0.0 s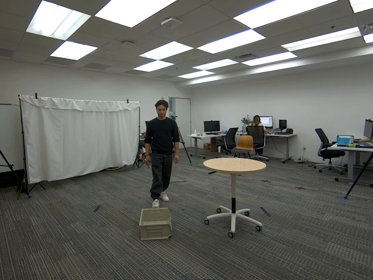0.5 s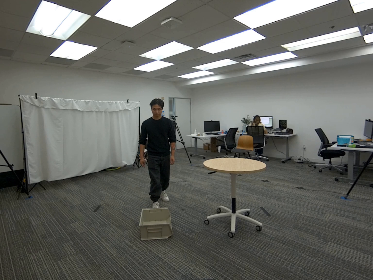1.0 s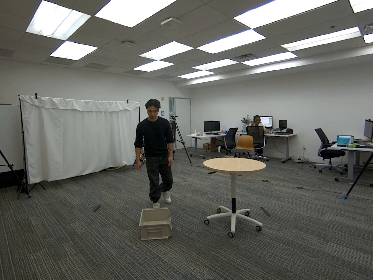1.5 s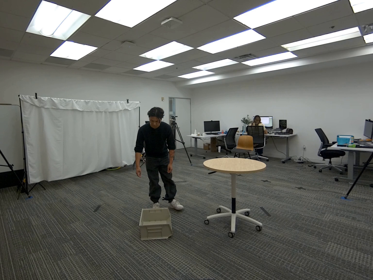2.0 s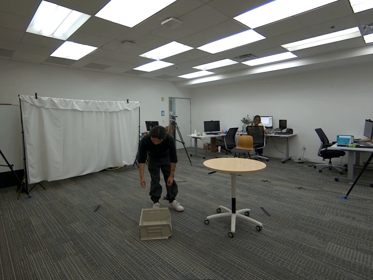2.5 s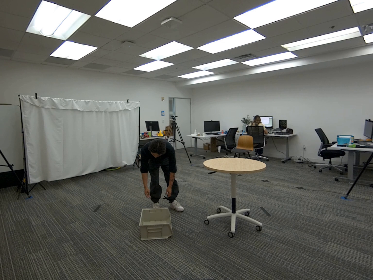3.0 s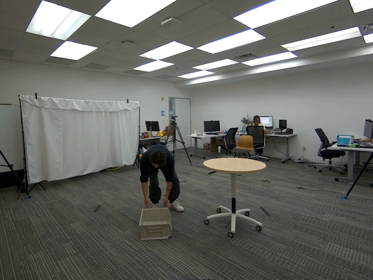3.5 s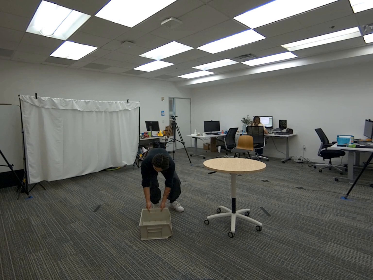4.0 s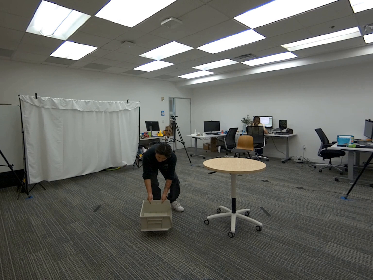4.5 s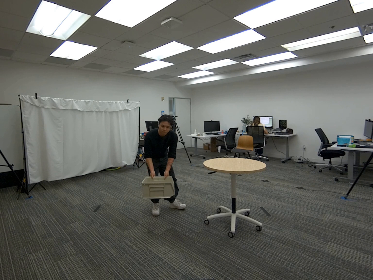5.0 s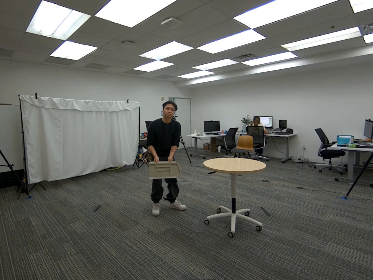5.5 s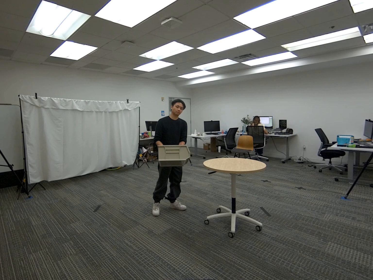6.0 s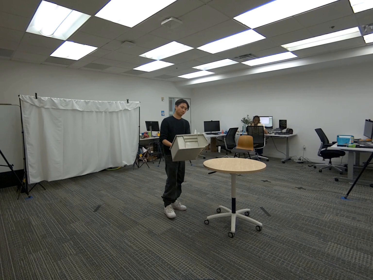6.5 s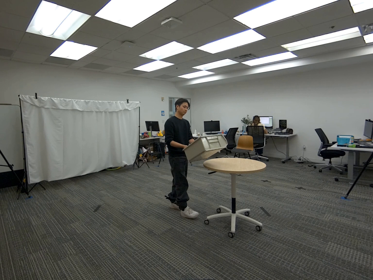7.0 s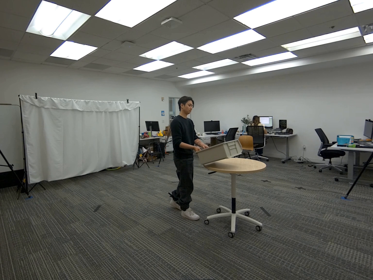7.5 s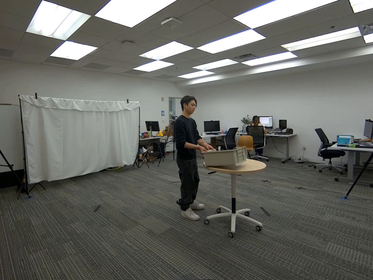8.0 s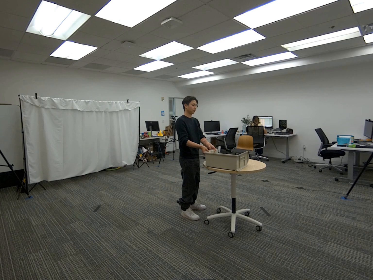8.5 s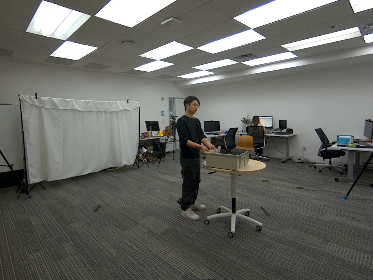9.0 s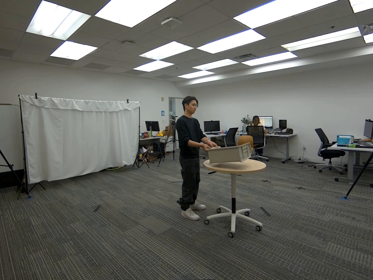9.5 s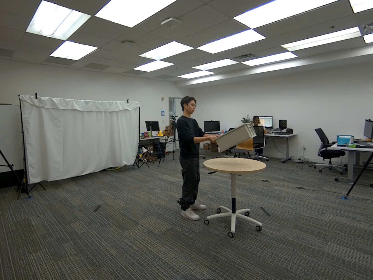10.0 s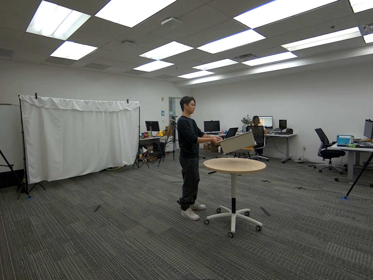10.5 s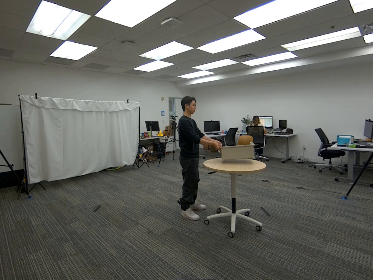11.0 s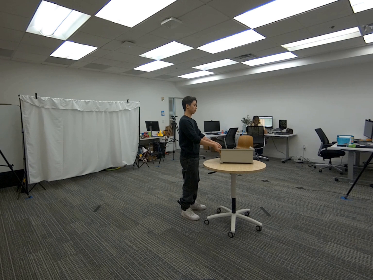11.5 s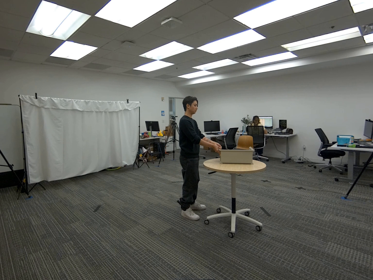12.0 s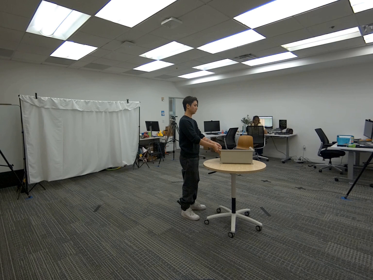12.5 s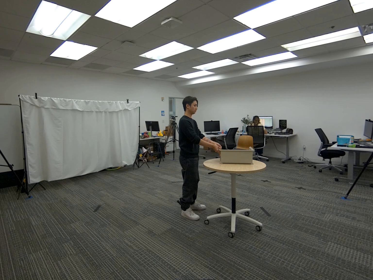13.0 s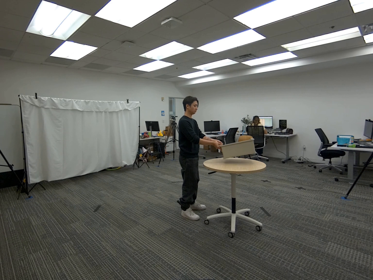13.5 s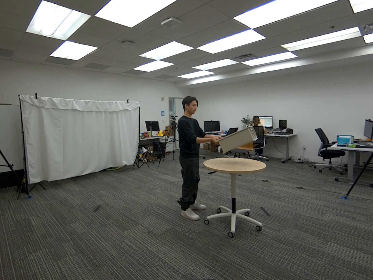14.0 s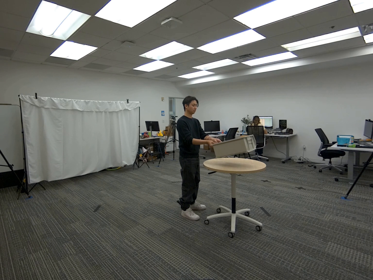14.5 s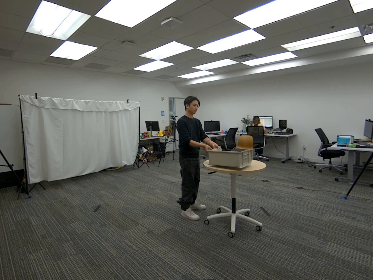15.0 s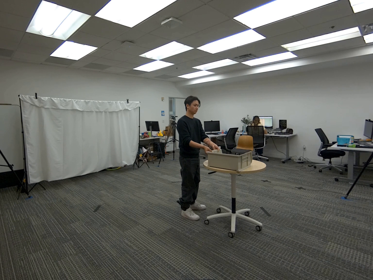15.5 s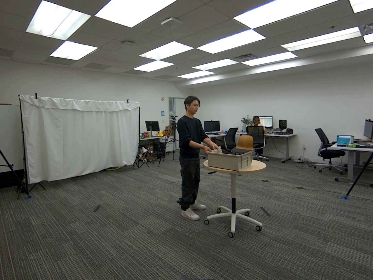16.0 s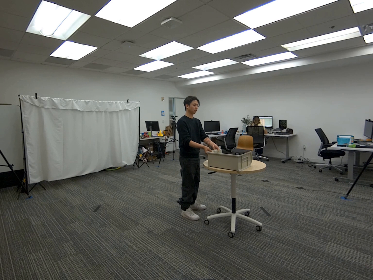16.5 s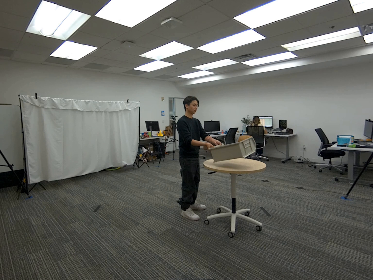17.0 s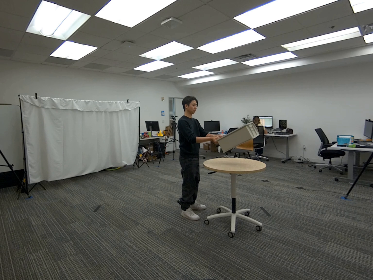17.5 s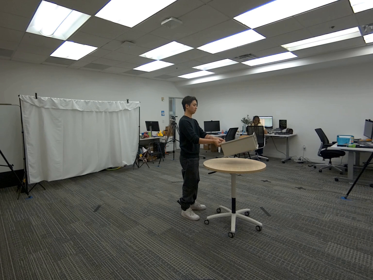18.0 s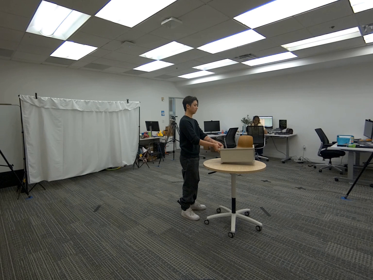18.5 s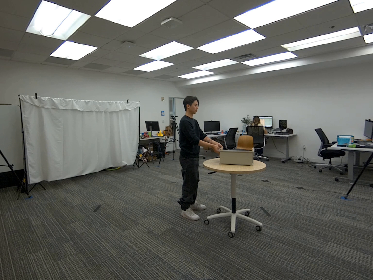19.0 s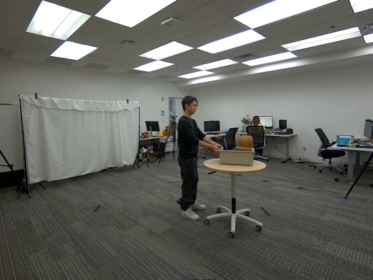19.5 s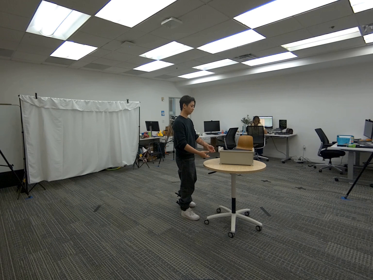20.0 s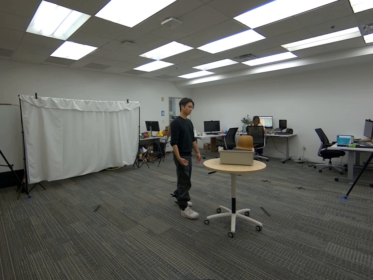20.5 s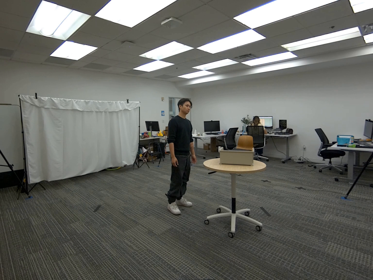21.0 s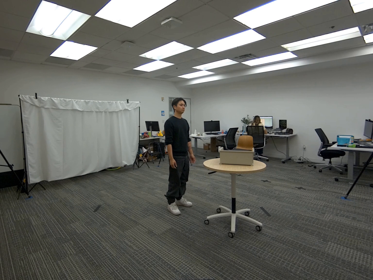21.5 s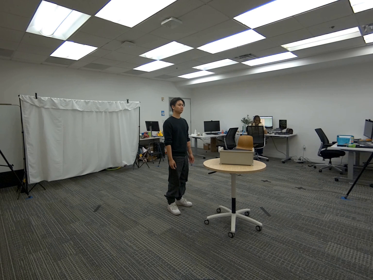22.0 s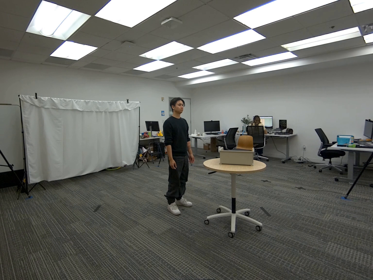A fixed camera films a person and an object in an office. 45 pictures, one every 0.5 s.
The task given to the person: Walk to the beige bin on the ground, pick it up with both hands, and place it on the table. Without letting go, repeatedly pick and place the bin on the table until the sequence ends.
